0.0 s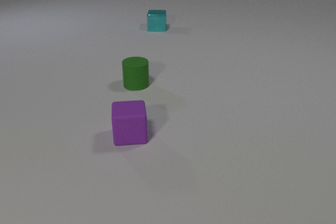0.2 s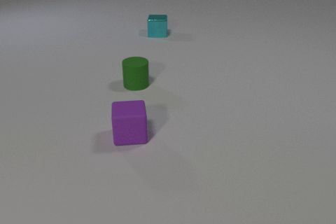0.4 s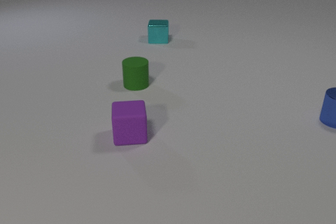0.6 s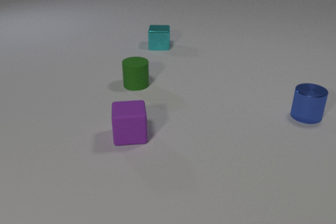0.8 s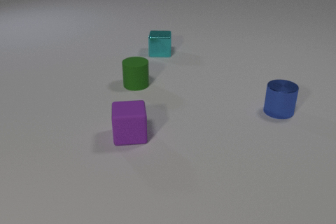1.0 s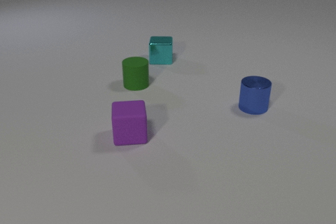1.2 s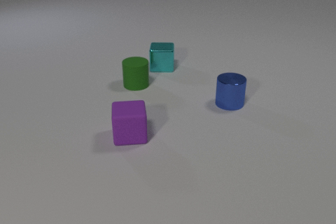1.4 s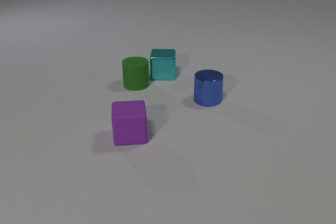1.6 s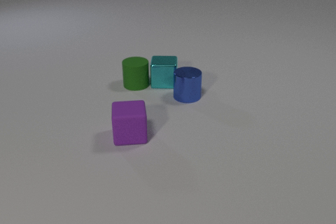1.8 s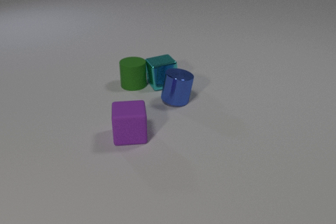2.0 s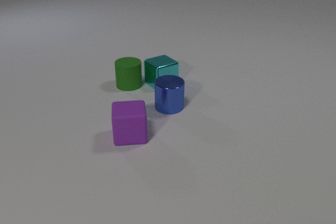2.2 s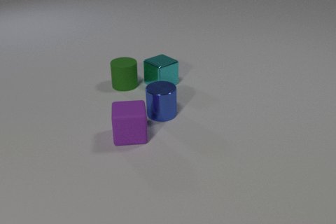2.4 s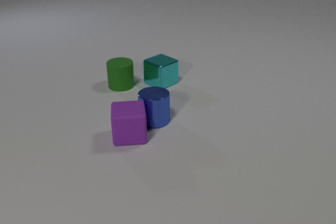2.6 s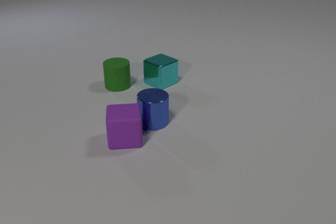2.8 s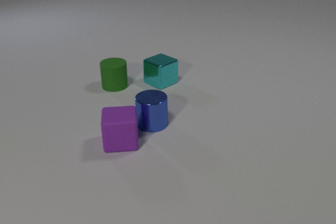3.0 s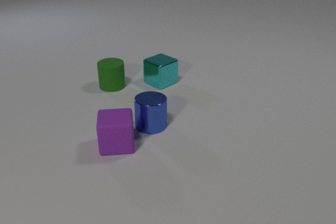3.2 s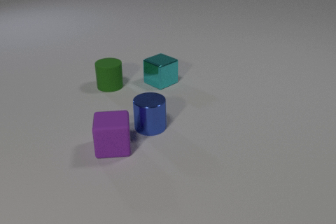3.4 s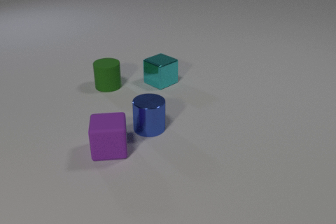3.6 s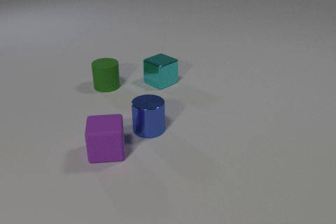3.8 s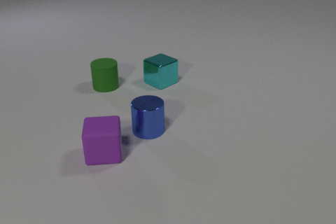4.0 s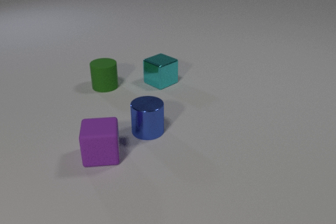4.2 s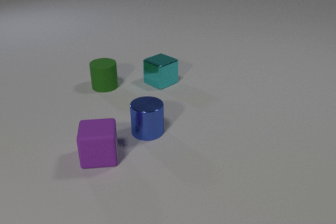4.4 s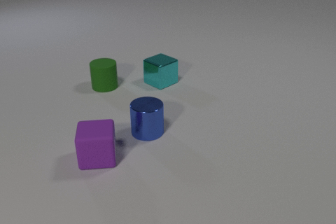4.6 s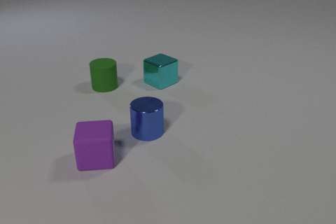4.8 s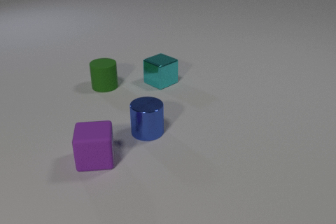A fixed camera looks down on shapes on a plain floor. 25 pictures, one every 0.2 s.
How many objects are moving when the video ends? 1.
What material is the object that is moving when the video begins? metal.
What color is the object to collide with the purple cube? blue.
0.0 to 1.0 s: The cyan metal cube slides toward the camera. The blue metal cylinder comes in at the right edge, slides to the left.
1.0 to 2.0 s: The cyan metal cube slides toward the camera, spins counterclockwise seen from above by about 30 degrees, its near face sliding to the right. The blue metal cylinder slides to the left. The green rubber cylinder slides to the left. The cyan metal cube and the blue metal cylinder collide. The cyan metal cube and the green rubber cylinder collide.
2.0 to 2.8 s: The blue metal cylinder slides toward the camera and to the left. The green rubber cylinder slides to the left. The purple rubber cube slides toward the camera and to the left. The blue metal cylinder and the purple rubber cube collide.
2.8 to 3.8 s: The blue metal cylinder slides toward the camera. The green rubber cylinder slides to the left. The purple rubber cube slides toward the camera and to the left.
3.8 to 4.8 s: The purple rubber cube slides to the left and toward the camera.
